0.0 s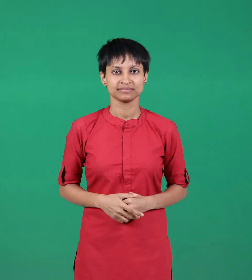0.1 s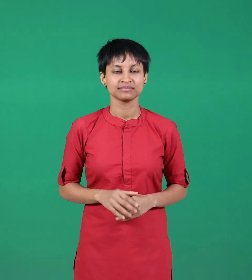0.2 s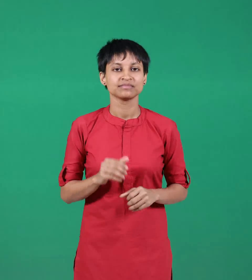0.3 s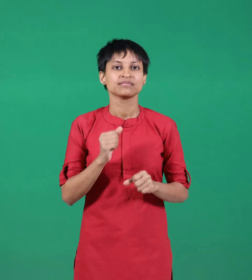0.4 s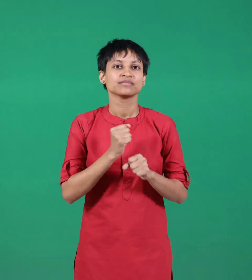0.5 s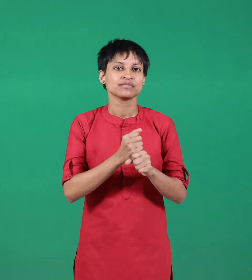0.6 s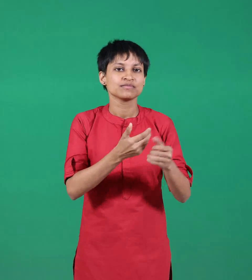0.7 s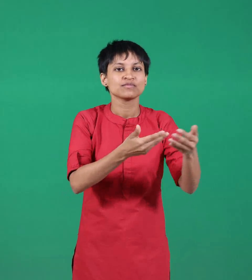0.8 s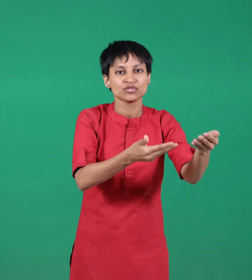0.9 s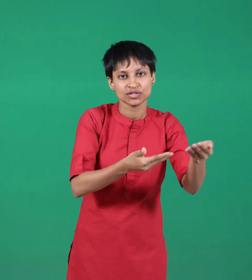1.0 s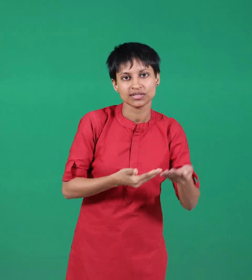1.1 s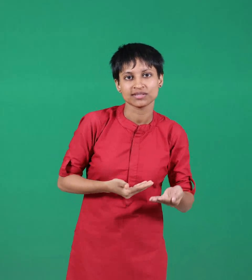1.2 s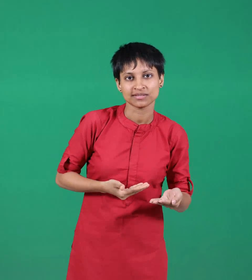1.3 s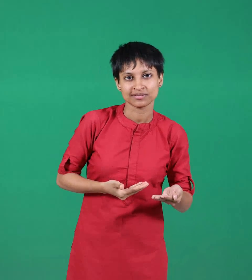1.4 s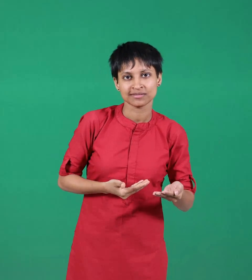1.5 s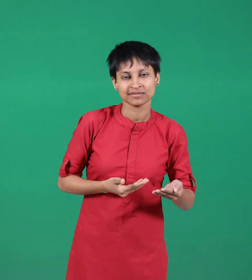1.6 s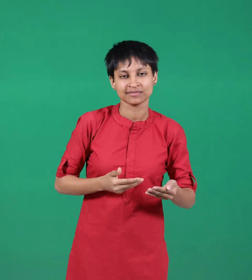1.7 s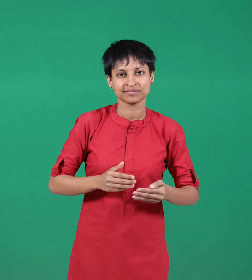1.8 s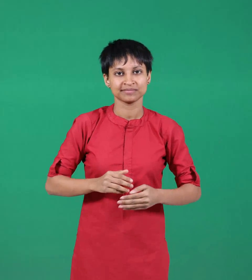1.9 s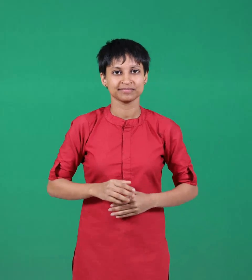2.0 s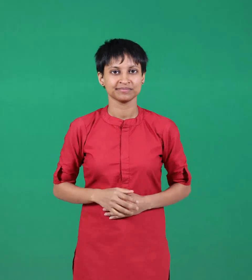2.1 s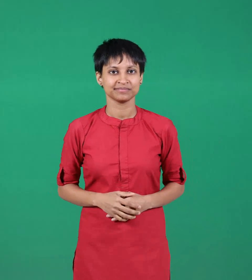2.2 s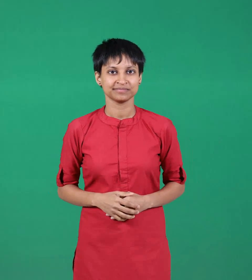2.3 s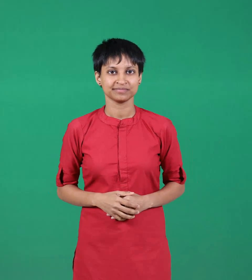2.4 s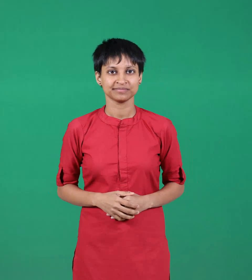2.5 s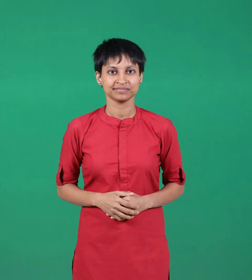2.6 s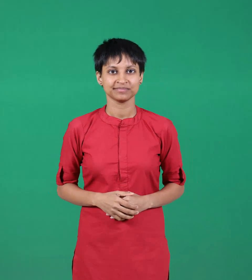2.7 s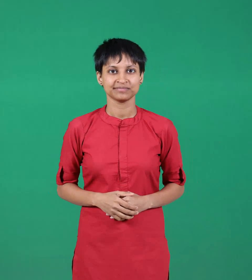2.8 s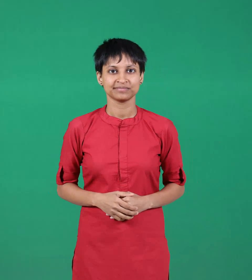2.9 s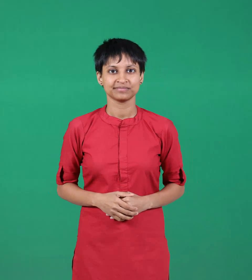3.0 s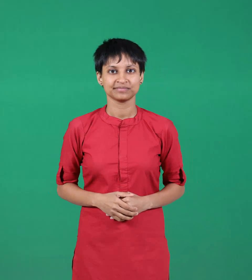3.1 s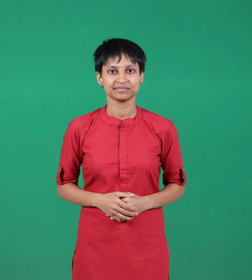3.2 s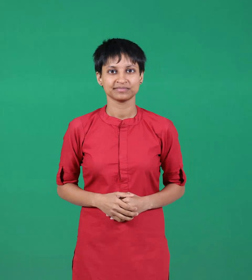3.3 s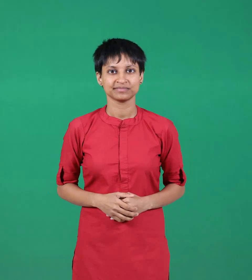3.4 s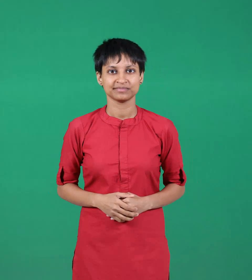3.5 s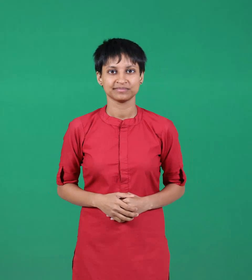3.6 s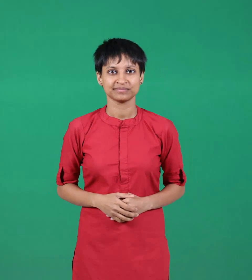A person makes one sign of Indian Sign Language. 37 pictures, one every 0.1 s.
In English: guest
